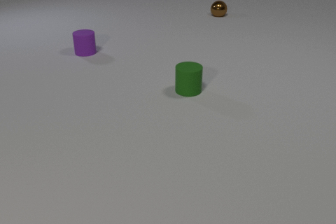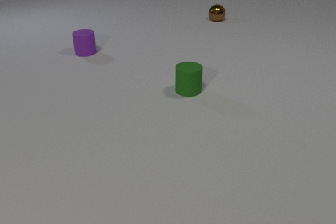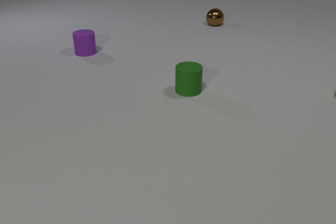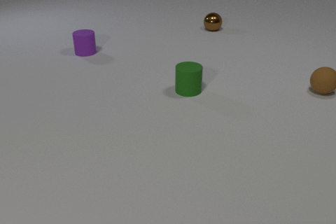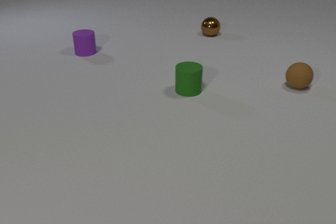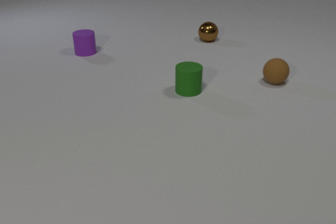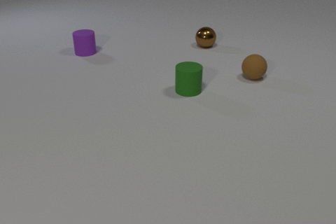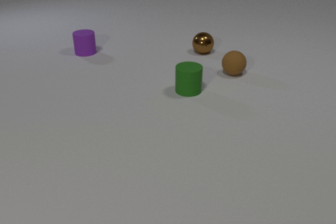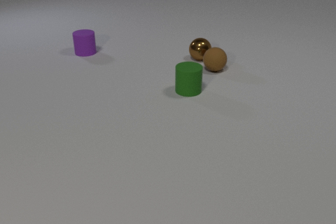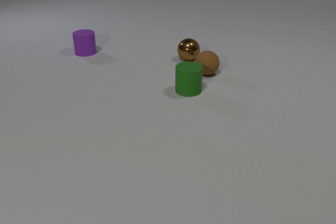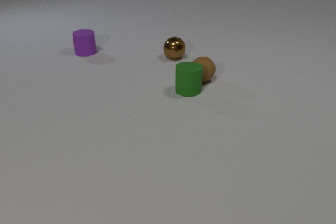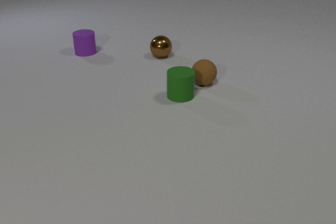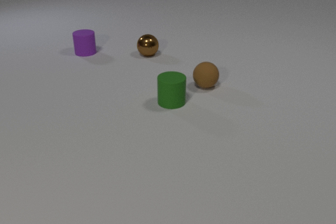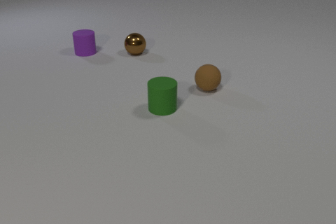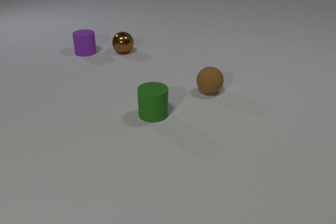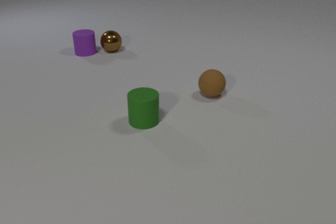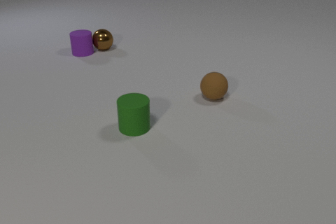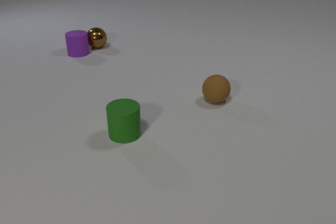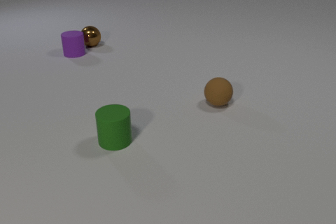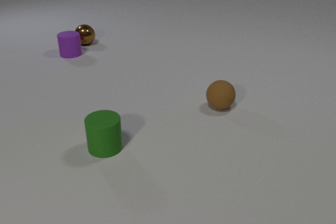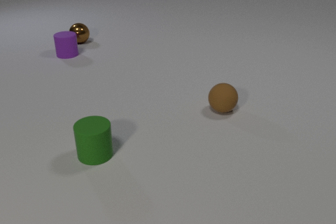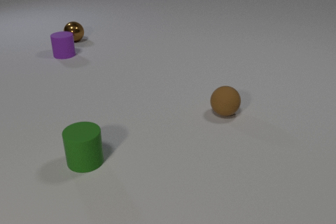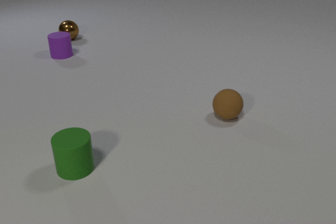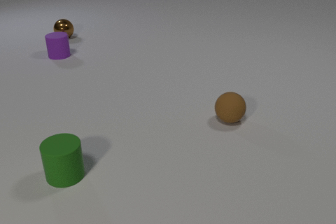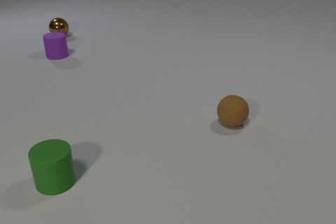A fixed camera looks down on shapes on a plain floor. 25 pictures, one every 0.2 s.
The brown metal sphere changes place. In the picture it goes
to the left.
0.0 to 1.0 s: The brown rubber sphere comes in at the right edge, rolls to the left. The brown metal sphere rolls toward the camera.
1.0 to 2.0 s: The brown rubber sphere rolls to the left. The brown metal sphere rolls toward the camera and to the left. The brown rubber sphere and the brown metal sphere collide.
2.0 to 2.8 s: The brown rubber sphere rolls toward the camera. The brown metal sphere rolls to the left. The green rubber cylinder slides toward the camera and to the left. The brown rubber sphere and the green rubber cylinder collide.
2.8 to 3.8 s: The brown rubber sphere rolls toward the camera. The brown metal sphere rolls to the left and away from the camera. The green rubber cylinder slides toward the camera and to the left. The purple rubber cylinder slides to the left. The brown metal sphere and the purple rubber cylinder collide.
3.8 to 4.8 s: The brown rubber sphere rolls toward the camera. The brown metal sphere rolls away from the camera and to the left. The green rubber cylinder slides to the left and toward the camera. The purple rubber cylinder slides to the left.
How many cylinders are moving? 2.
What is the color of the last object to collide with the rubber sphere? green.
How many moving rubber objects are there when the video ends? 3.
